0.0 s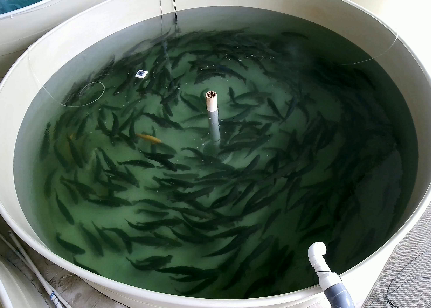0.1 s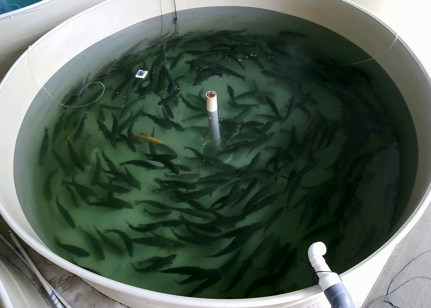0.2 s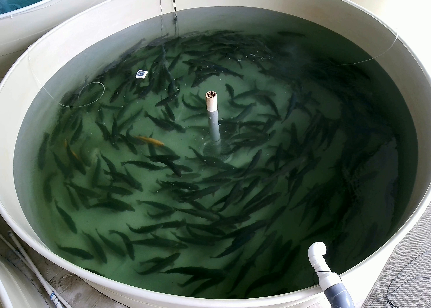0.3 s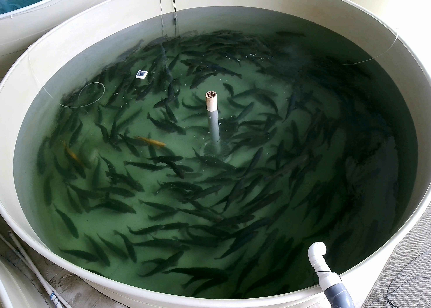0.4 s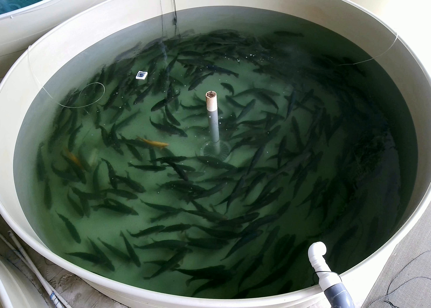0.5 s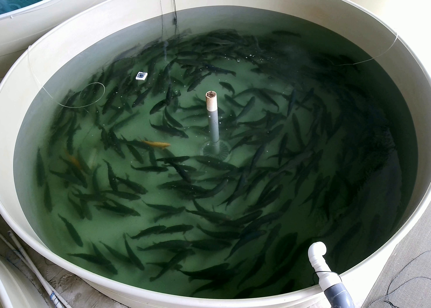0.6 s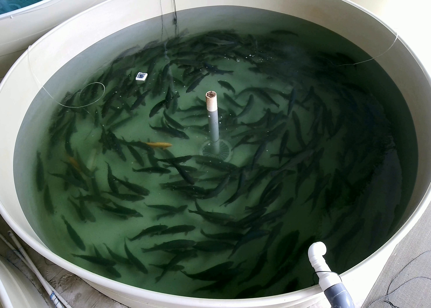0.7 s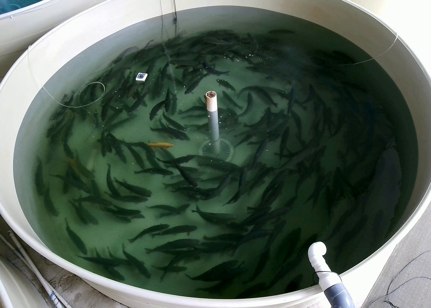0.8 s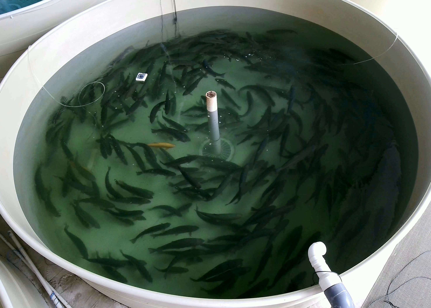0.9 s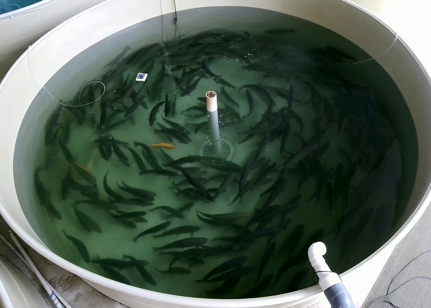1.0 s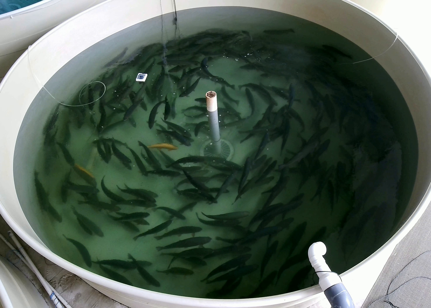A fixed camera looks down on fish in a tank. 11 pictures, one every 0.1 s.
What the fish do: Normal cruising.
